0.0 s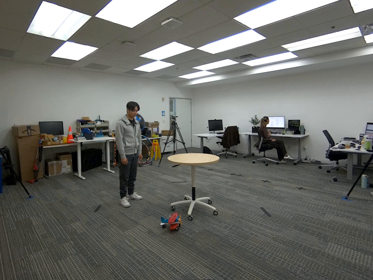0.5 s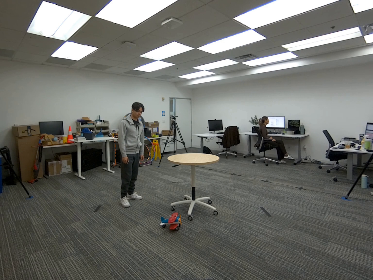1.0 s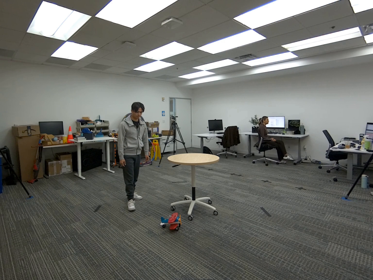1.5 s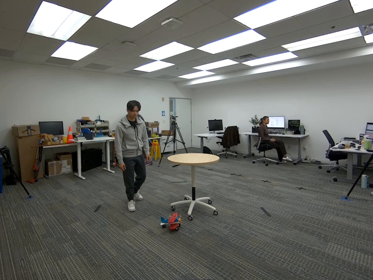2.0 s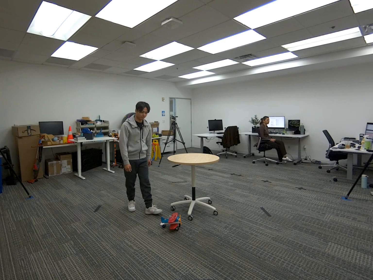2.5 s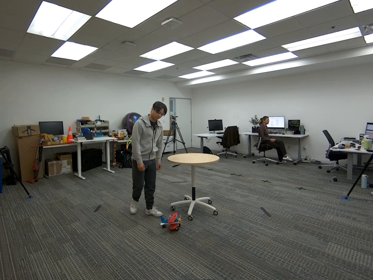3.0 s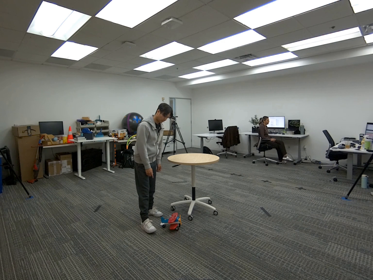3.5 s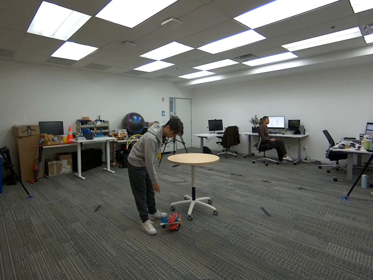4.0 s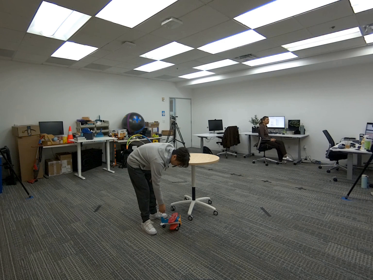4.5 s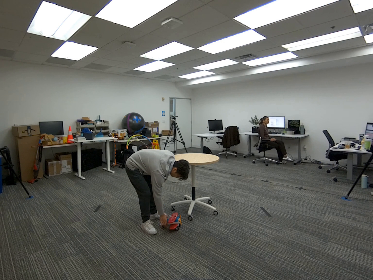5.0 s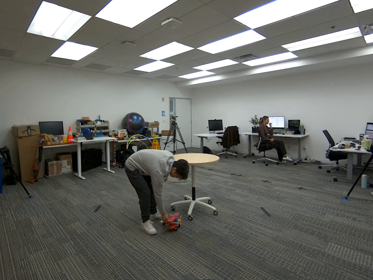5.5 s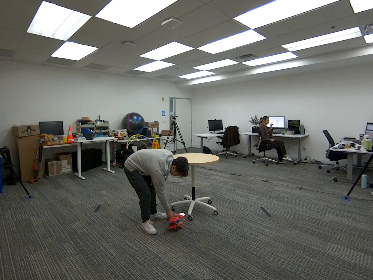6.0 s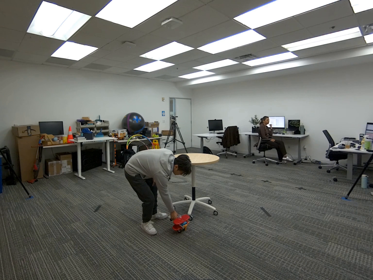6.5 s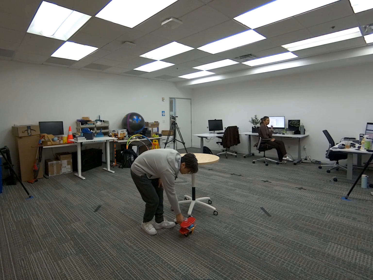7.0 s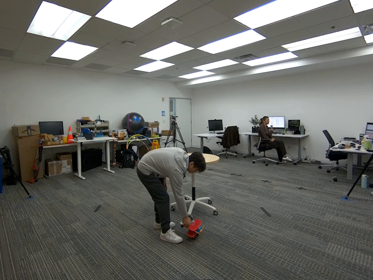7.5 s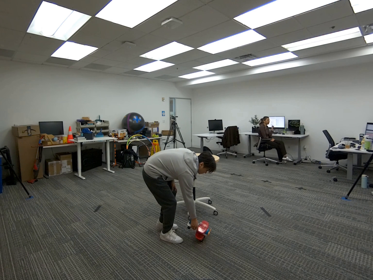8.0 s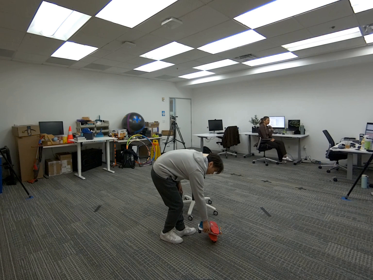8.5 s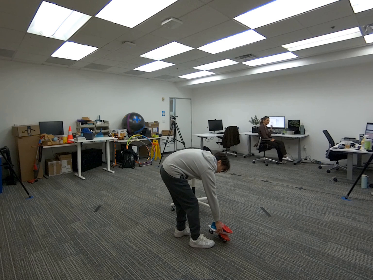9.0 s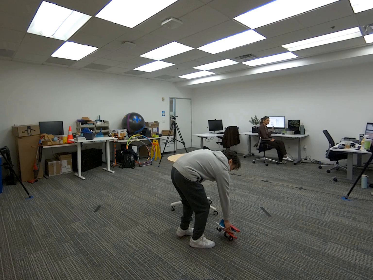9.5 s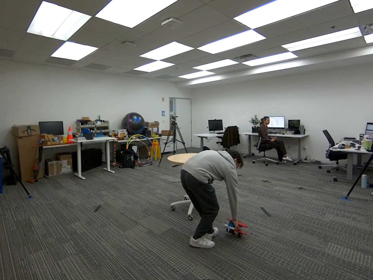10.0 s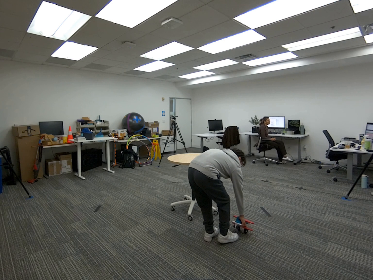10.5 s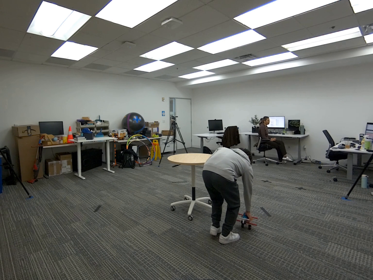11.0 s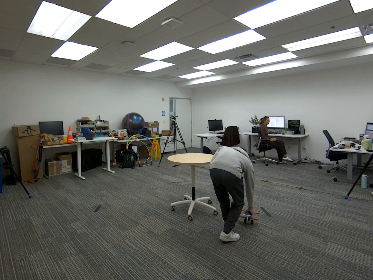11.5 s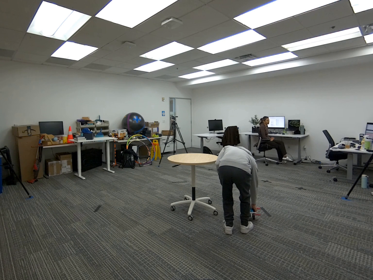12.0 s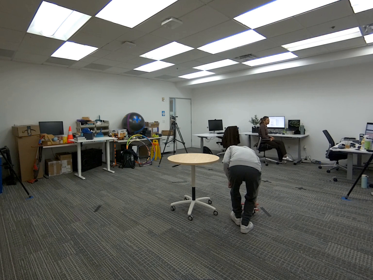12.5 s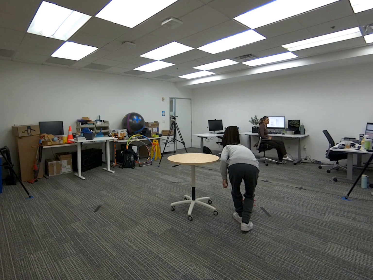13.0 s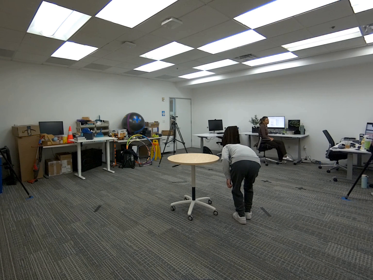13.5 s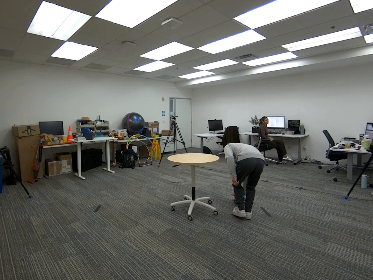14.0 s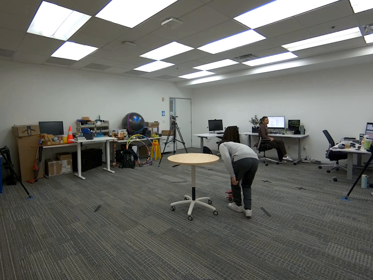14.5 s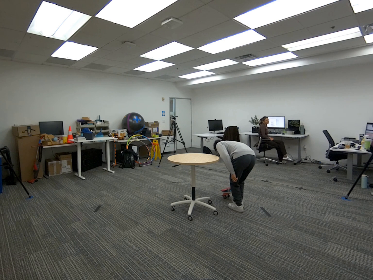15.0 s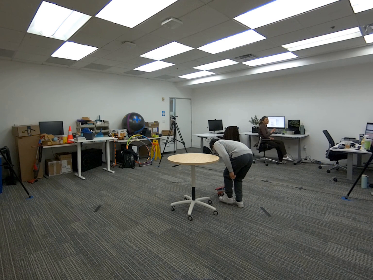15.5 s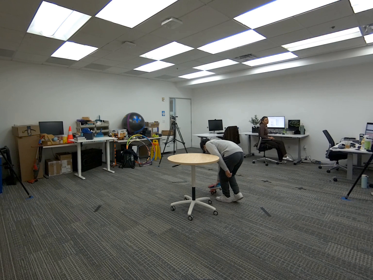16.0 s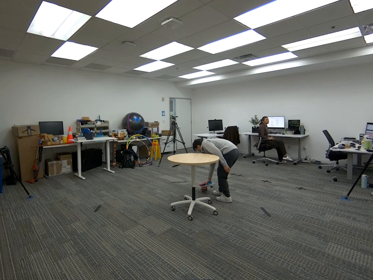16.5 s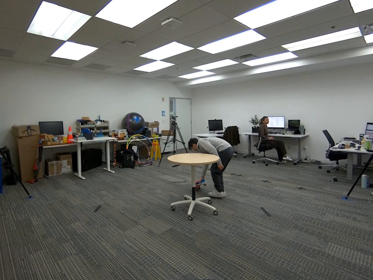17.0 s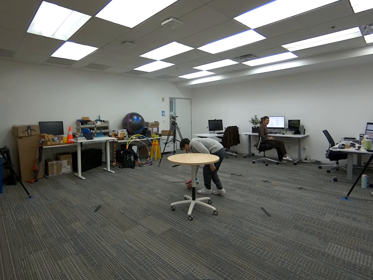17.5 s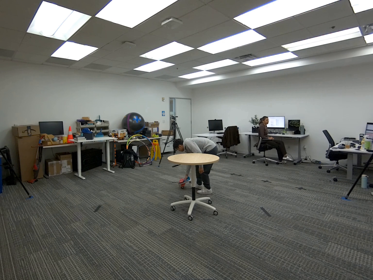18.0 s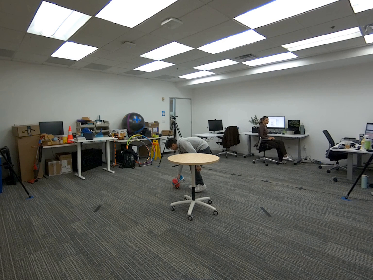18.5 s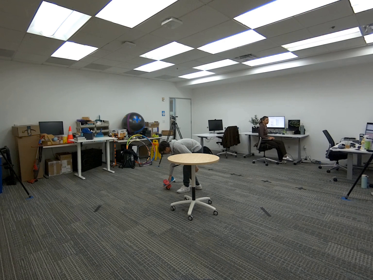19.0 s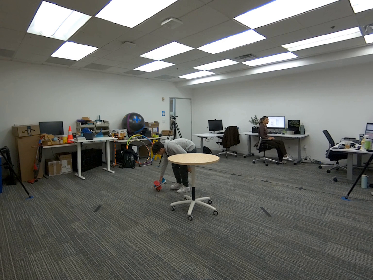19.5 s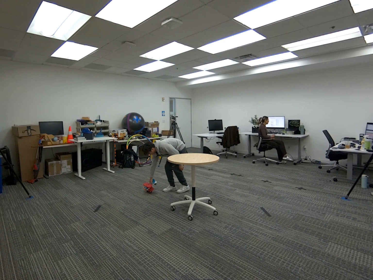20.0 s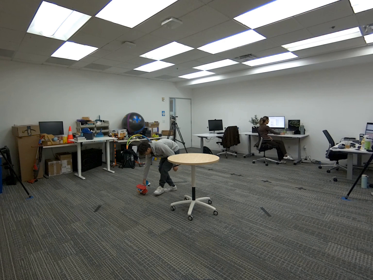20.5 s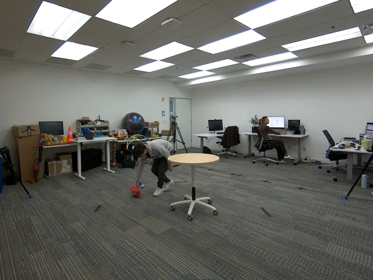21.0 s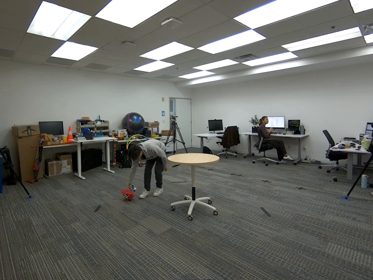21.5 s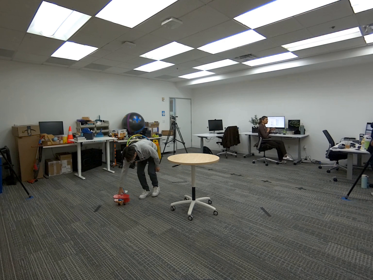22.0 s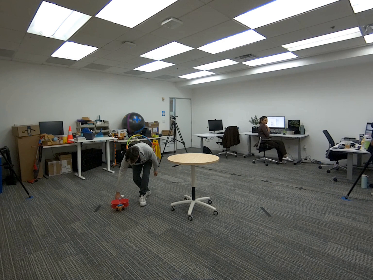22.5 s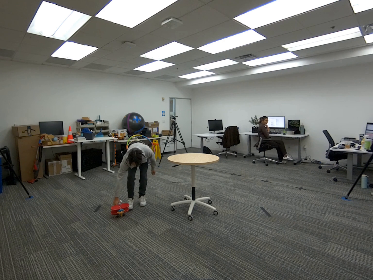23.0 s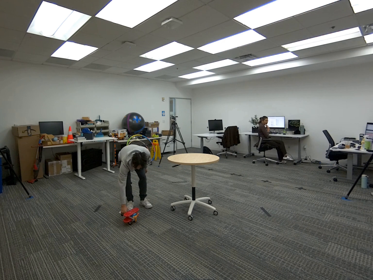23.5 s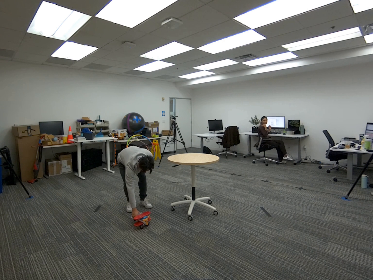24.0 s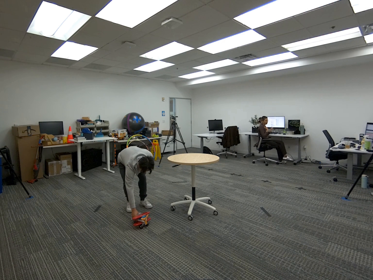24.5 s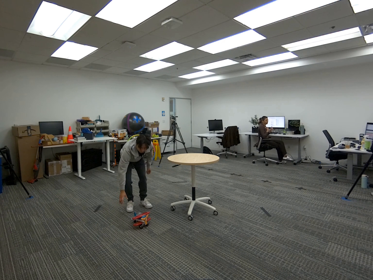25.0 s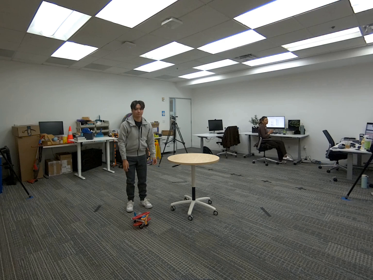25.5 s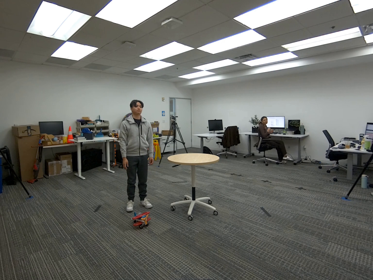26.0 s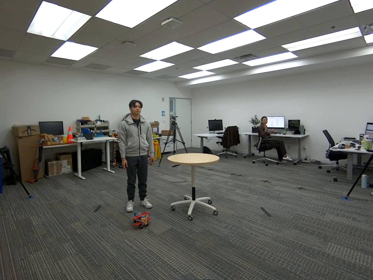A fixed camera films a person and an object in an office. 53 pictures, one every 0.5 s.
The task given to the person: Walk to the toy airplane on the ground. Place your right hand on the plane and roll it around the round table until finished.
